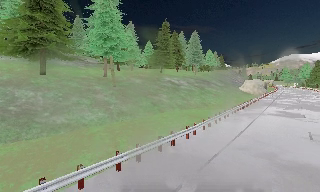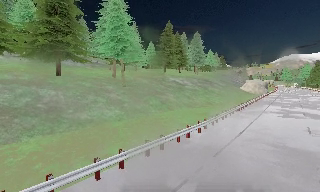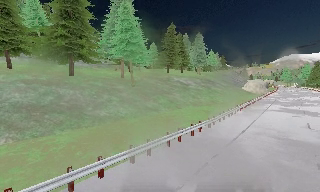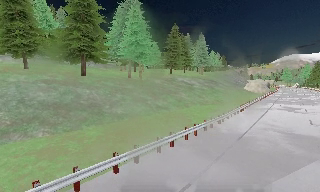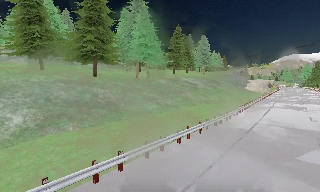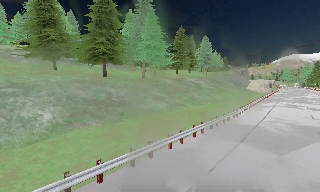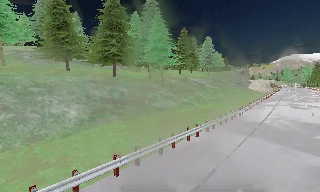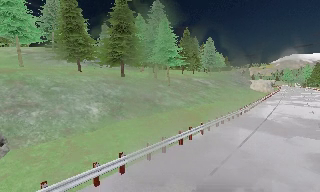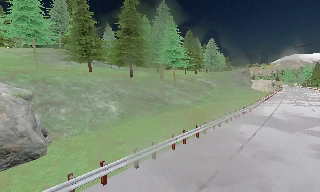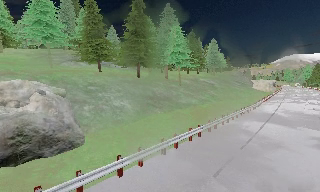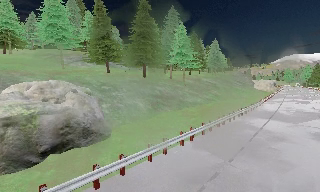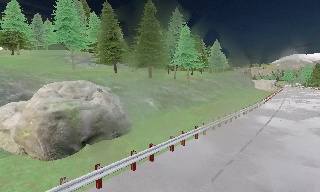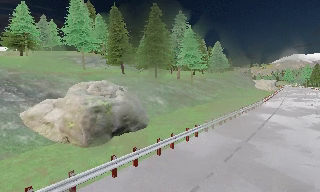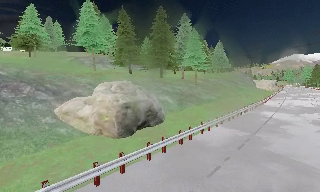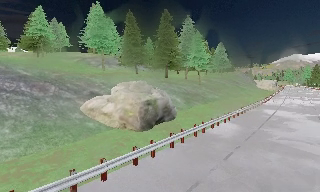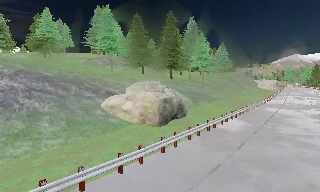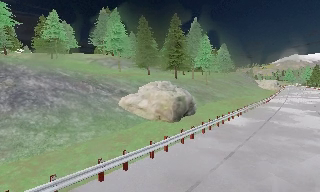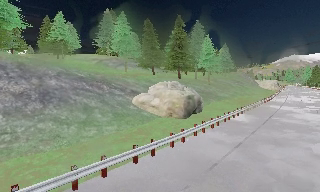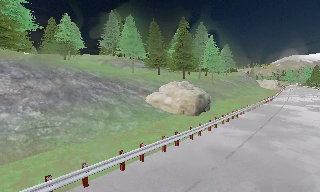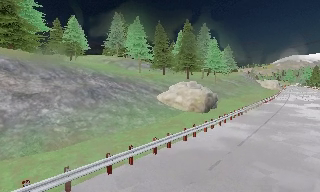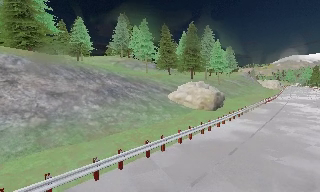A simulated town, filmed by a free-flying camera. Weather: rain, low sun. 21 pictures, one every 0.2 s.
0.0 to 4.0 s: The camera travels backward and to its left, about 30 m, so what stands in front gets smaller.
The film runs backward here.
